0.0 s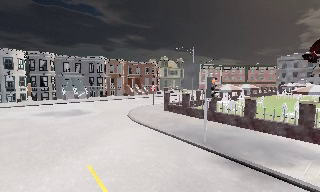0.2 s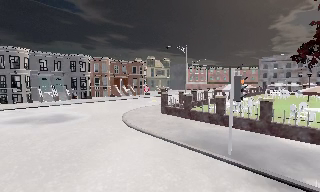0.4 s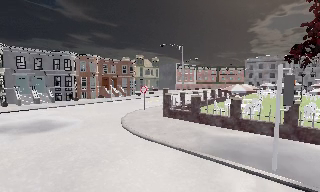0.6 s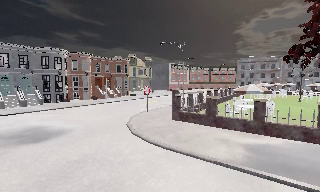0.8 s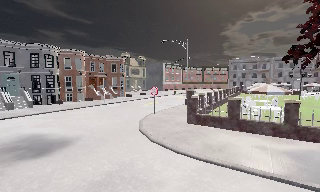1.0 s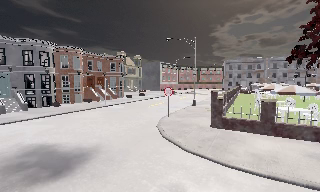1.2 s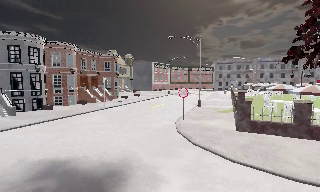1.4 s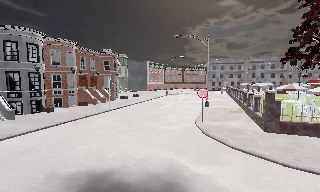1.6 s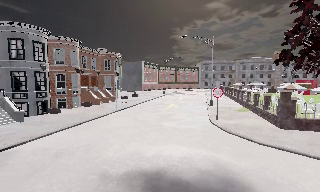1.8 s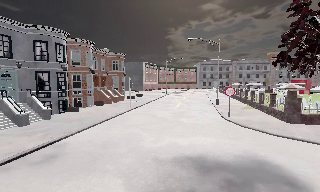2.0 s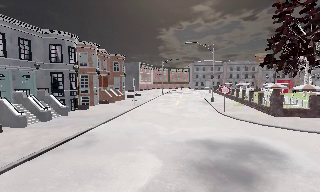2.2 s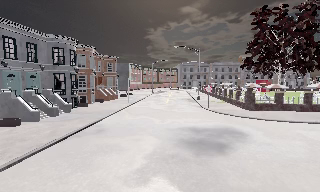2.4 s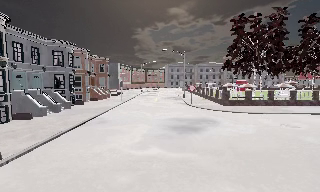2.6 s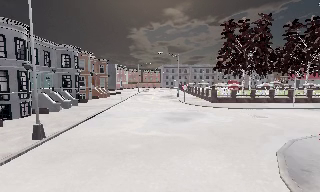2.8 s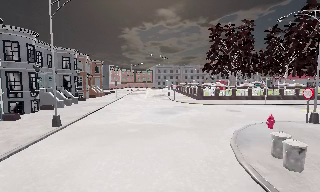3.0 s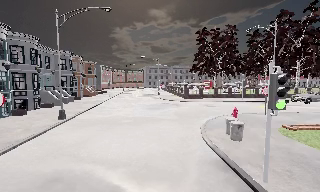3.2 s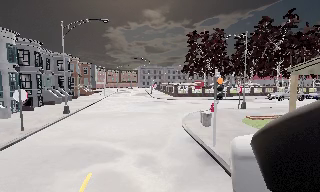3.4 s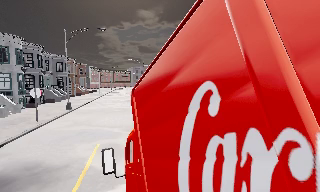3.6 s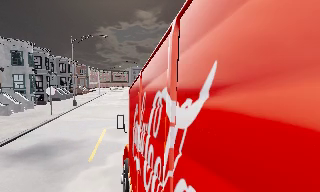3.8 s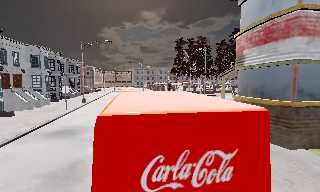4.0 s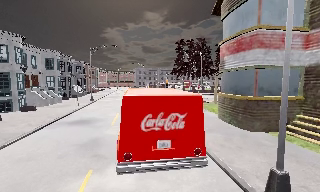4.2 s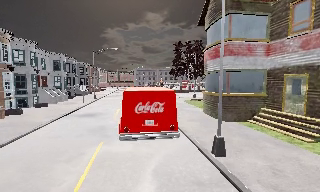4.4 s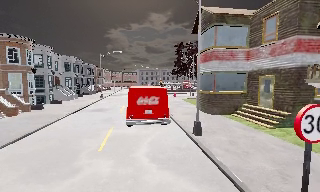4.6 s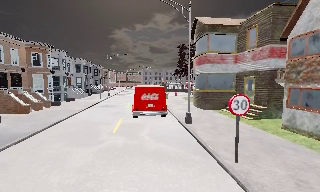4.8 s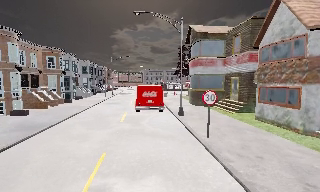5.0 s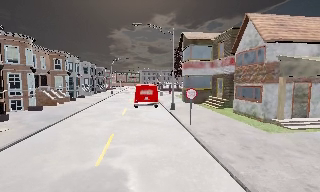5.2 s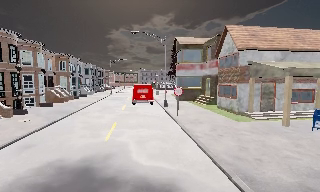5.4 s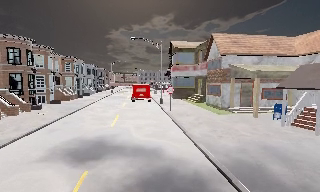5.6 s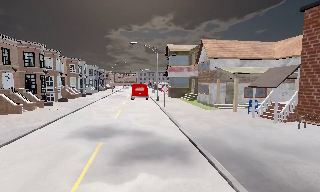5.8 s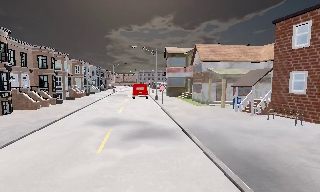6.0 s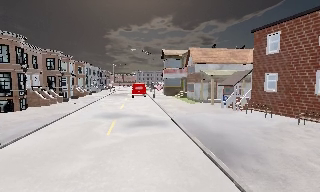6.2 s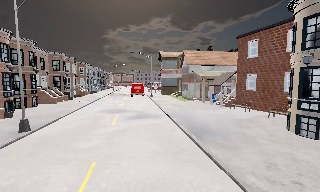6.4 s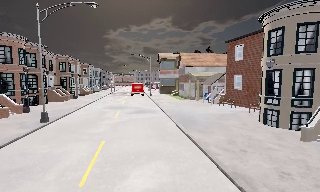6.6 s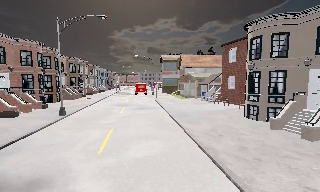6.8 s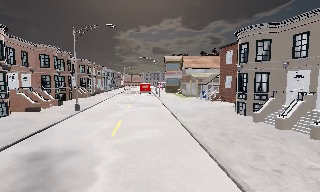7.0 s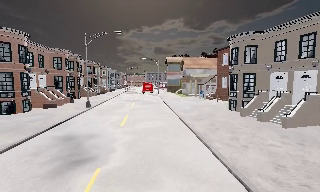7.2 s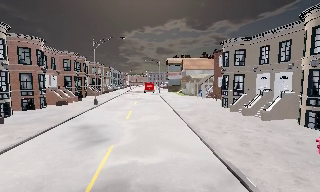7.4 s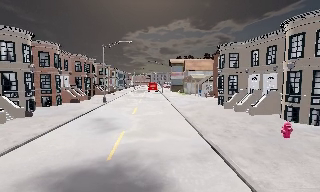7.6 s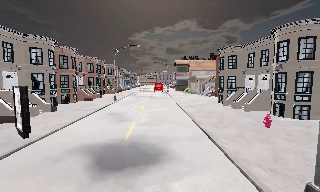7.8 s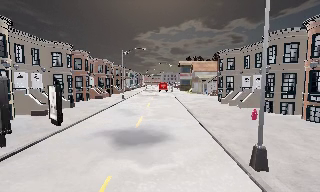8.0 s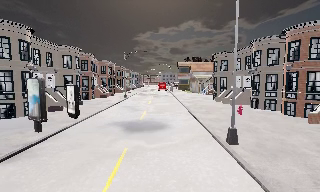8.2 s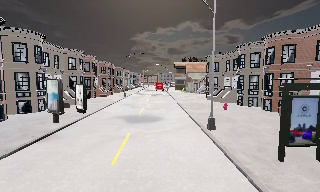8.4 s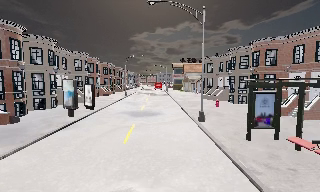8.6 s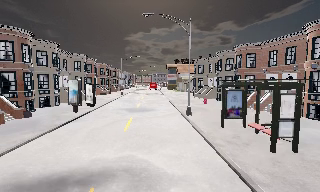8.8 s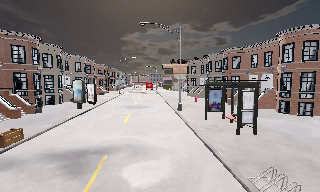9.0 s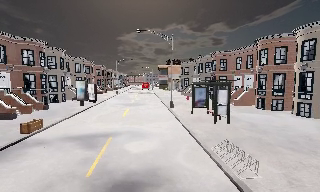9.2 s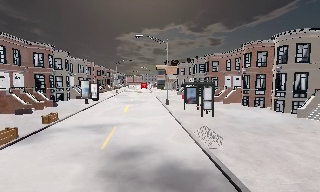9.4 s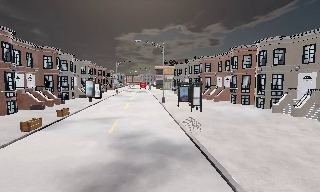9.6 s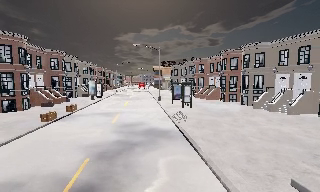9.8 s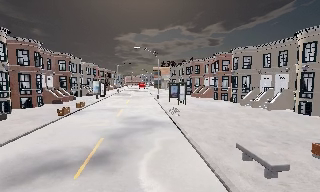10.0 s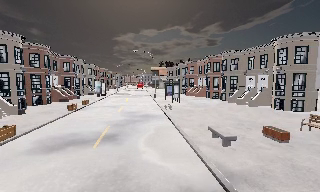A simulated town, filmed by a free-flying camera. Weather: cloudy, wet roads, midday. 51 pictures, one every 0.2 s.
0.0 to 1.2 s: The camera pans to its right, which is clockwise from overhead, by about 30 degrees. It travels to its left and forward, about 12 m.
1.2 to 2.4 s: The camera pans to its right, which is clockwise from overhead, by about 20 degrees. It travels to its left and backward, about 10 m.
2.4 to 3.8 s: The camera swings to its right by about 10 degrees, and the scene slides to the left. It travels backward, about 16 m, so what stands in front gets smaller.
3.8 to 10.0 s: The camera travels backward, about 65 m, so what stands in front gets smaller.
The film runs backward here.
